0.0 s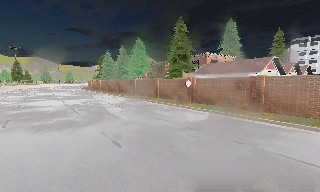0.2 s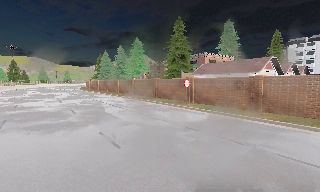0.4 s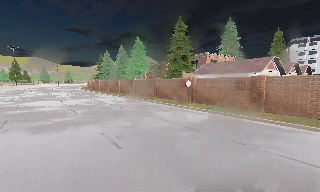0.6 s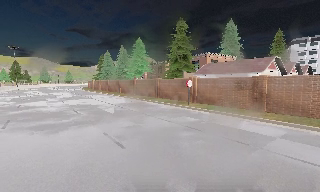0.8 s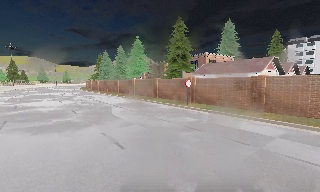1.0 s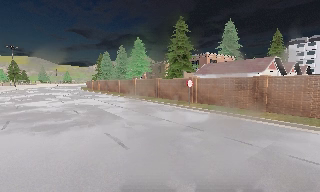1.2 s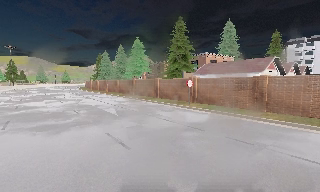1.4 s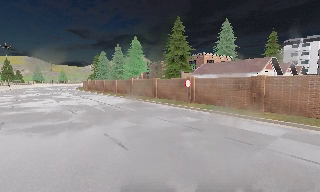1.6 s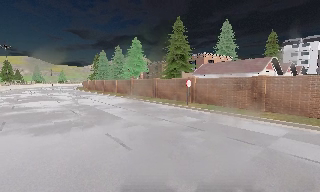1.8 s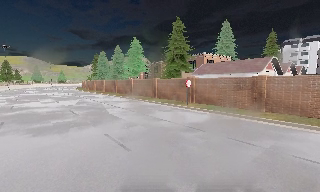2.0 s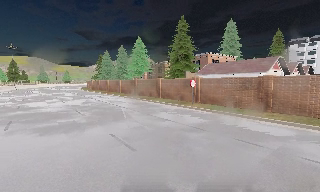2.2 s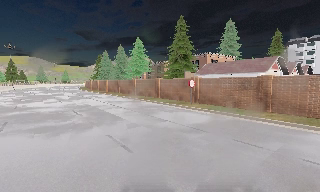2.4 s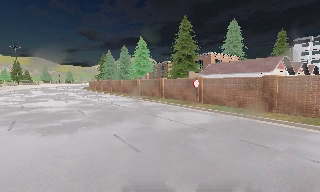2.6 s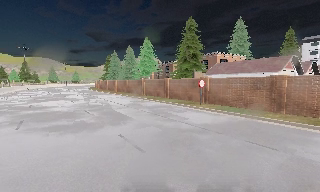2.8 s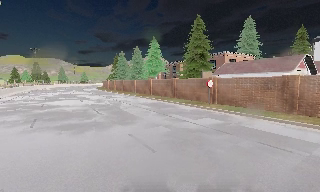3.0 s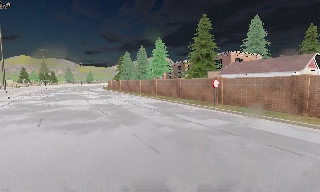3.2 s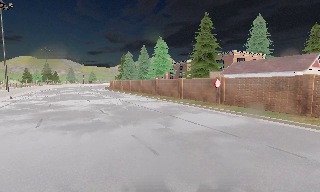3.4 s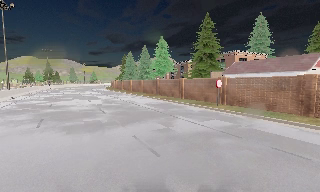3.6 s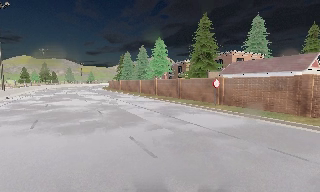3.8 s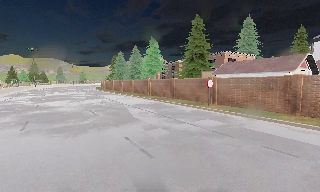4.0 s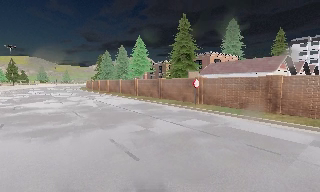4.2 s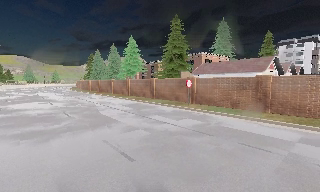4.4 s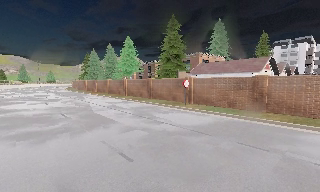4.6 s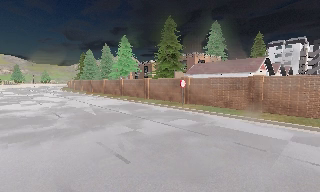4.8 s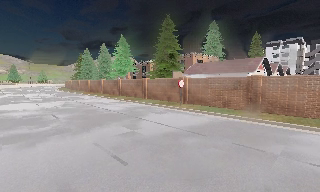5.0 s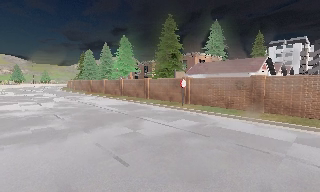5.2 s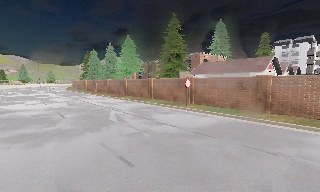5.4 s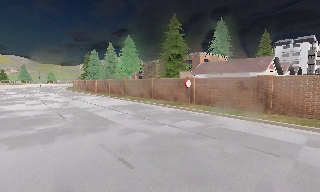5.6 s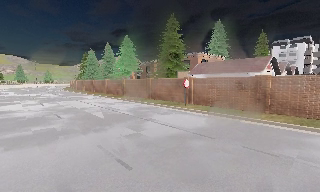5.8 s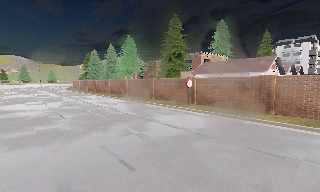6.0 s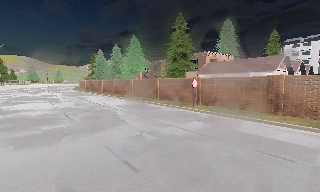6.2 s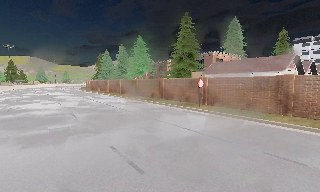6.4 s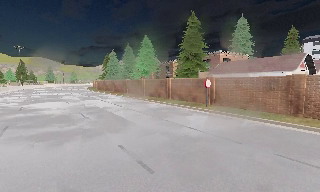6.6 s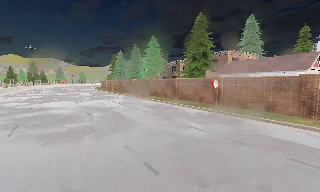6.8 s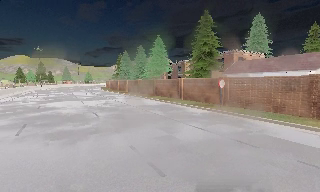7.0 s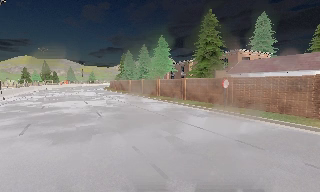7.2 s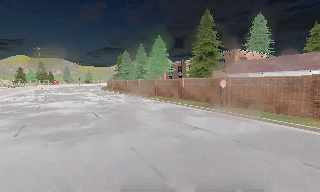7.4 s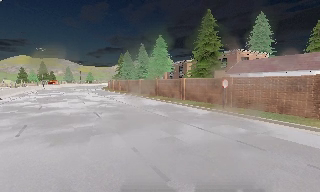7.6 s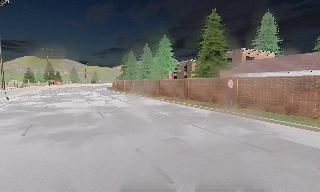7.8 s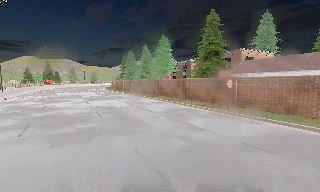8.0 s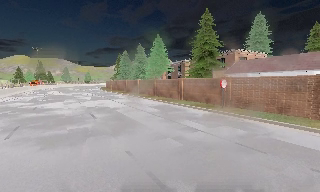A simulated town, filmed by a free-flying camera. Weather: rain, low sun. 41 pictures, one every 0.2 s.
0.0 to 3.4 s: The camera travels to its left and forward, about 1 m, so close, fixed things drift to the right.
3.4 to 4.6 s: The camera swings to its right by about 15 degrees, and the scene slides to the left.
4.6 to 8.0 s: The camera pans to its left, which is counterclockwise from overhead, by about 10 degrees. It travels forward, about 1 m, so what stands in front looms larger.
The film runs forward here.
